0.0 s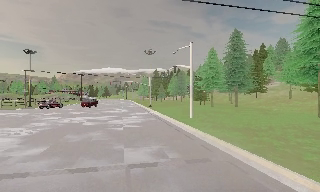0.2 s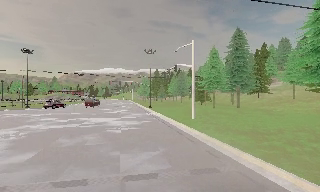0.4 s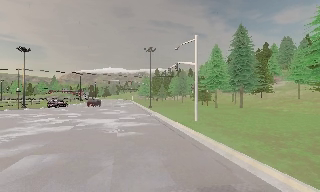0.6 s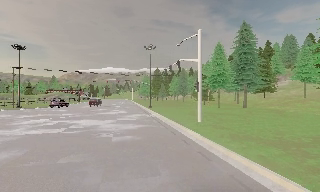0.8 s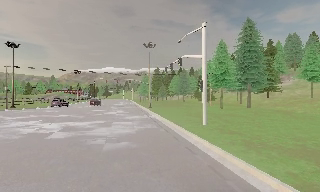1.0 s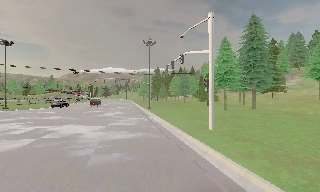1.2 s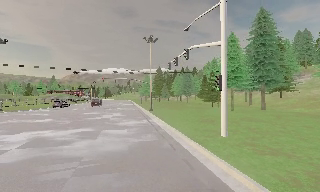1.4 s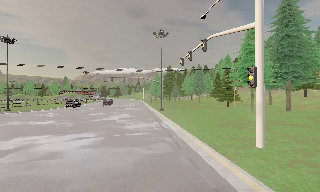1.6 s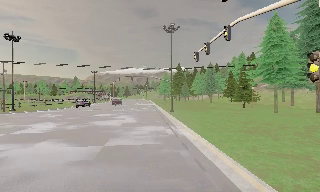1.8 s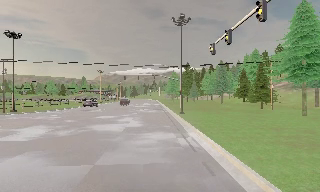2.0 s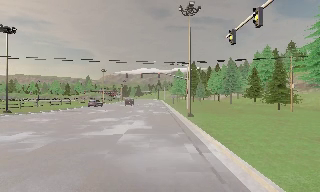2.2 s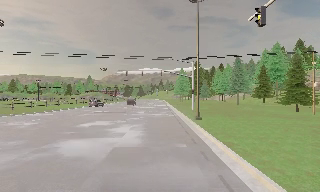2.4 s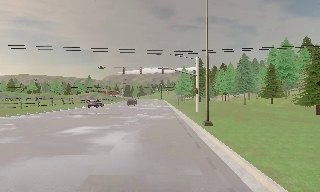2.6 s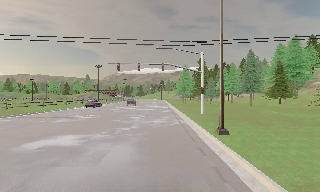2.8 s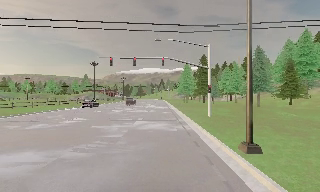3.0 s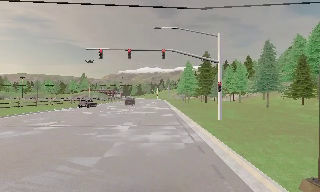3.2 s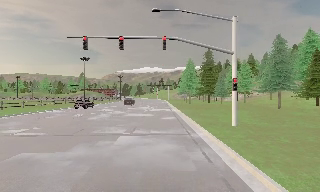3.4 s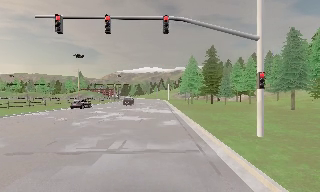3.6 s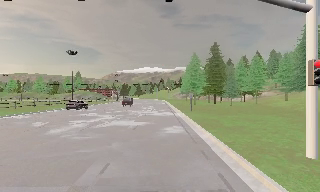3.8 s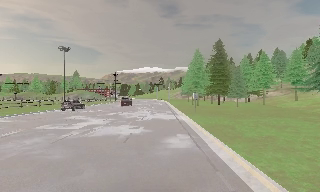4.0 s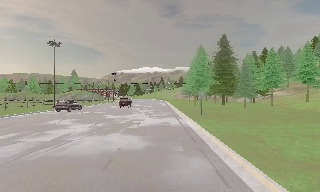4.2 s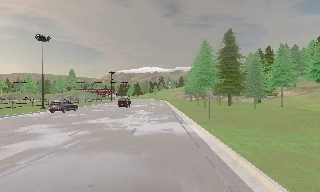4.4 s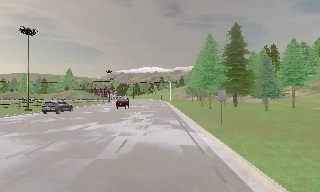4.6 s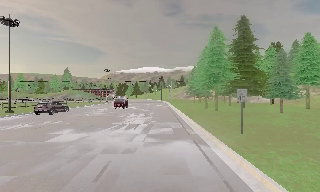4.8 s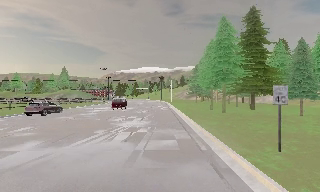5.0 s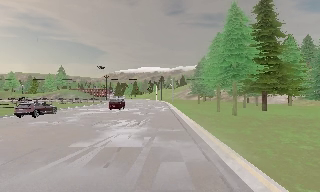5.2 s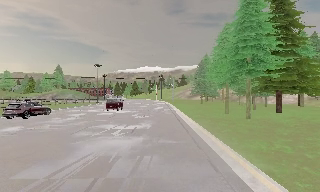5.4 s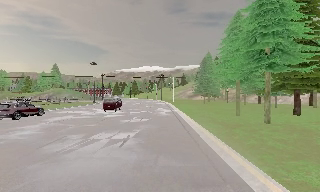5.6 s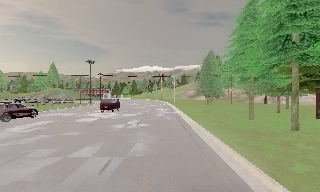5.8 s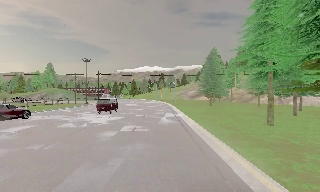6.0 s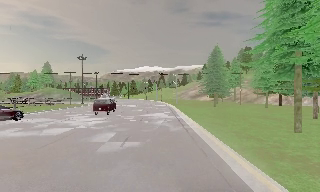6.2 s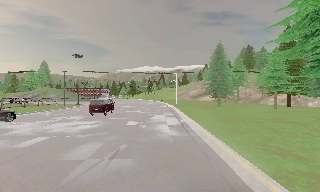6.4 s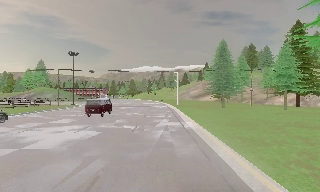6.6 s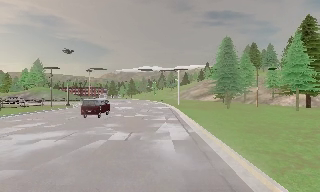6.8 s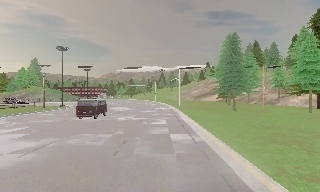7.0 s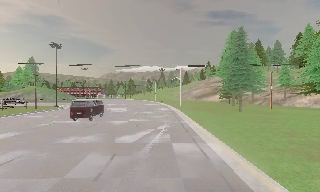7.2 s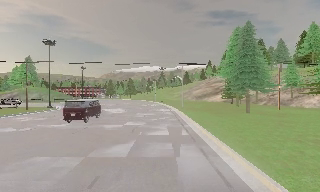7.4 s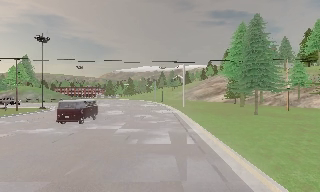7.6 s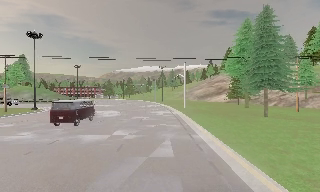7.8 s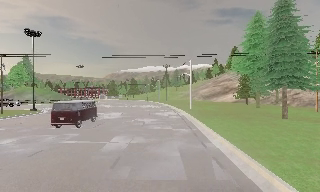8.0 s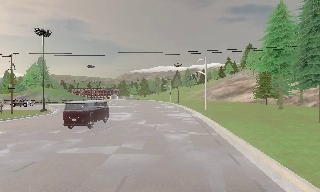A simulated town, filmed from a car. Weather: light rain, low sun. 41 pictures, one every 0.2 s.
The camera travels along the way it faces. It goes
forward.
0.0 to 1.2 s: The camera travels forward, about 8 m, so what stands in front looms larger. It gains speed.
1.2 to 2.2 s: The camera swings to its left by about 10 degrees, and the scene slides to the right. It travels forward, about 11 m, so what stands in front looms larger.
2.2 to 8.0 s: The camera travels forward, about 70 m, so what stands in front looms larger.
The film runs forward here.
